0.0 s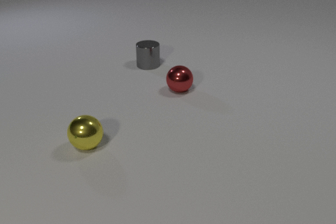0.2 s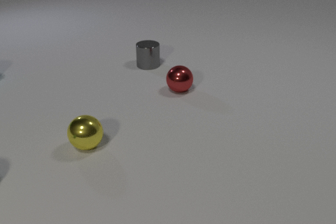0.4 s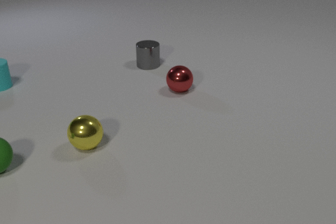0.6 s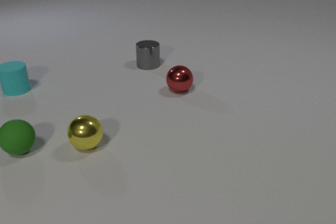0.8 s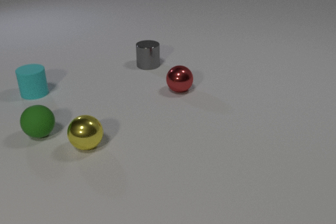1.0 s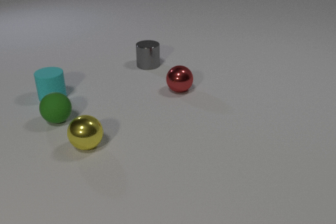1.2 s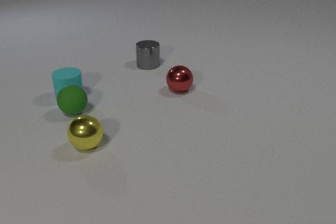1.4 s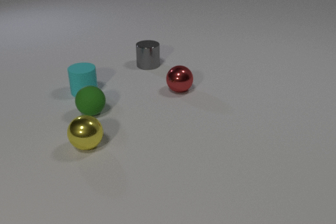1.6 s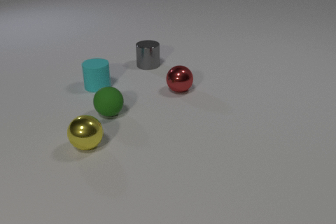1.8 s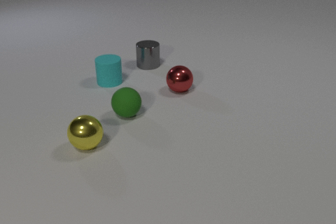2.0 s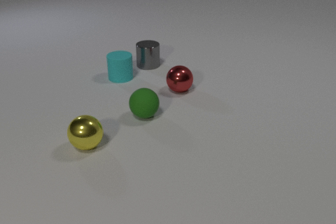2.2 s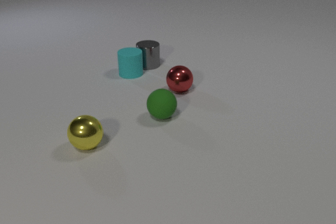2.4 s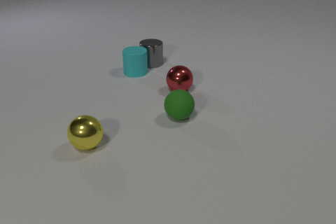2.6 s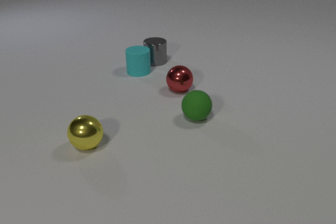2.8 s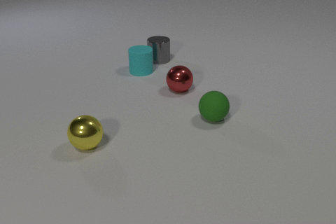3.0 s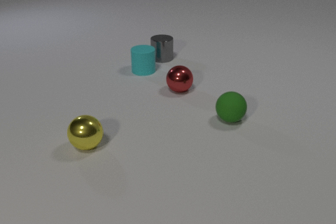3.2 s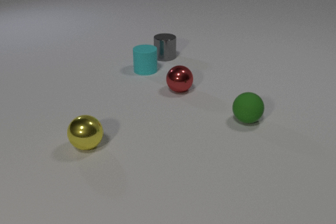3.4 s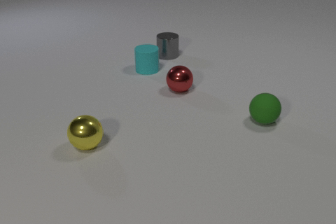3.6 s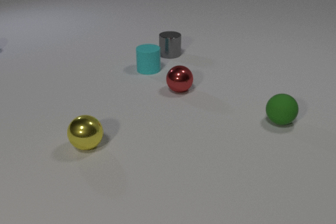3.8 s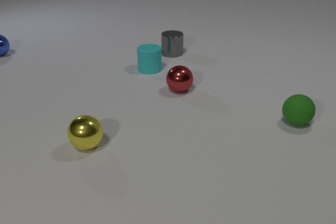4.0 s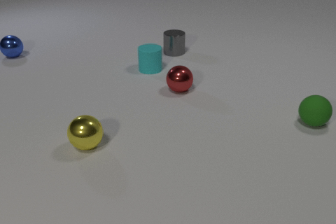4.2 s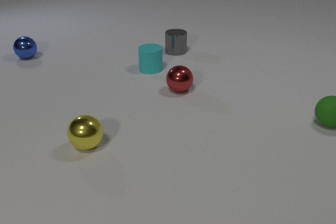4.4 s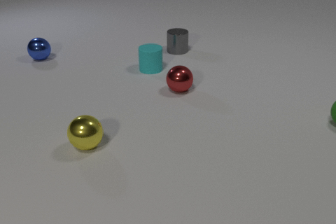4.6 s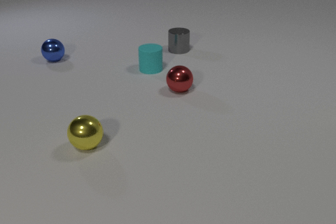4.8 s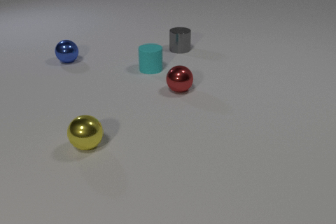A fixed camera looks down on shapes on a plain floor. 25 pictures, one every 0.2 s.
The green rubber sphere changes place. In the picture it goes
to the right.
The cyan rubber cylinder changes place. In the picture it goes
to the right.
0.0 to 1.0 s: The cyan rubber cylinder comes in at the left edge, slides to the right and toward the camera. The green rubber sphere comes in at the left edge, rolls away from the camera and to the right.
1.0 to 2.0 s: The cyan rubber cylinder slides to the right and away from the camera. The green rubber sphere rolls to the right. The cyan rubber cylinder and the green rubber sphere collide.
2.0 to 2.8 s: The cyan rubber cylinder slides to the right and away from the camera. The green rubber sphere rolls to the right. The gray metal cylinder slides away from the camera and to the right. The cyan rubber cylinder and the gray metal cylinder collide.
2.8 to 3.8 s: The cyan rubber cylinder slides to the right. The green rubber sphere rolls to the right. The gray metal cylinder slides away from the camera and to the right. The blue metal sphere comes in at the left edge, rolls to the right and toward the camera.
3.8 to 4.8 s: The green rubber sphere rolls to the right, leaves at the right edge. The gray metal cylinder slides away from the camera and to the right. The blue metal sphere rolls to the right and toward the camera.
How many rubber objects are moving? 2.
What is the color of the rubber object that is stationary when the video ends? cyan.
Are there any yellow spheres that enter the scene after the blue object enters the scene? no.
